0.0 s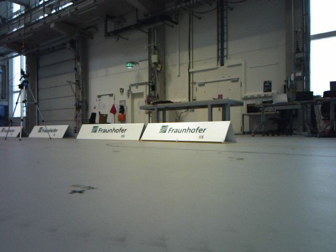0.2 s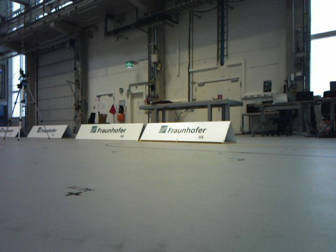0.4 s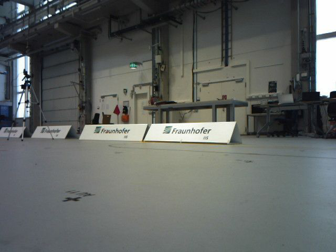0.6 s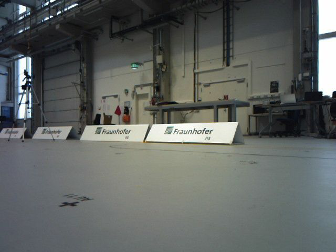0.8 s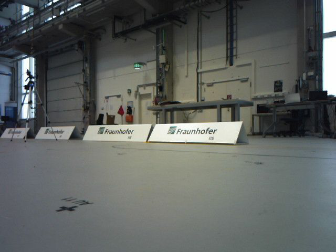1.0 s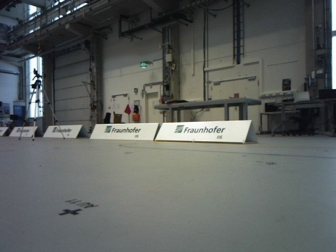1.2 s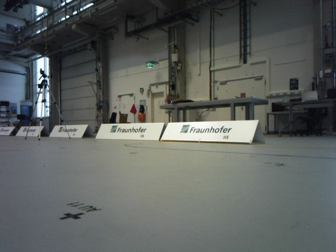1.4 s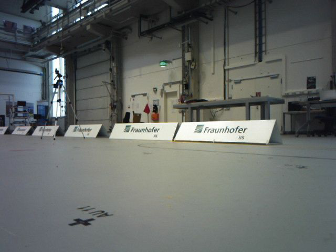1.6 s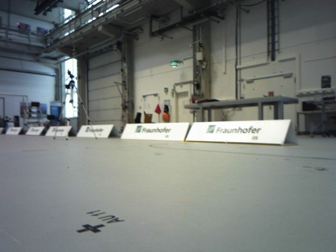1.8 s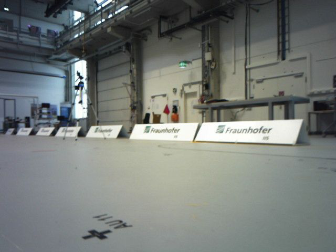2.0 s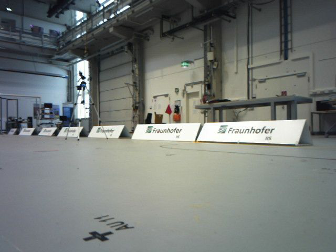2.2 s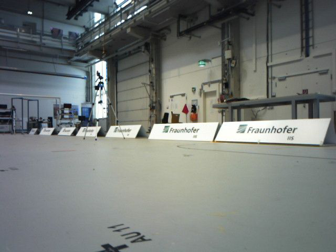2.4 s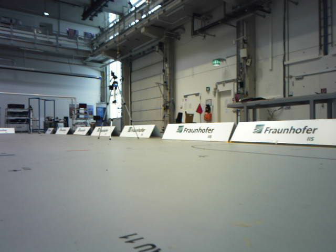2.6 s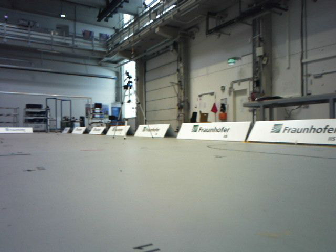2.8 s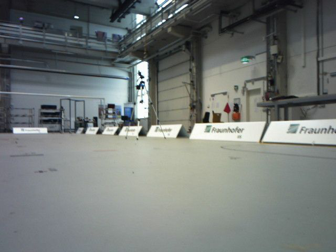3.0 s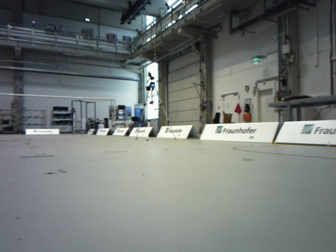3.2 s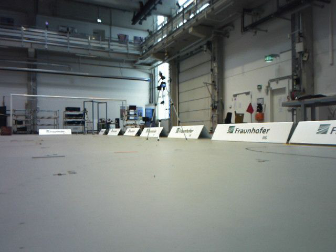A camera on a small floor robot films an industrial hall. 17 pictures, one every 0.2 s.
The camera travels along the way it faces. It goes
forward.
0.0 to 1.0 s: The camera travels forward, about 0.2 m, so what stands in front looms larger.
1.0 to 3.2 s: The camera swings to its left by about 25 degrees, and the scene slides to the right. It travels forward, about 0.4 m, so what stands in front looms larger.
The film runs forward here.
